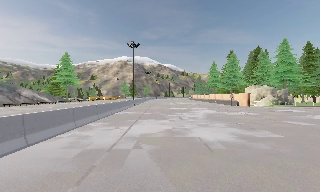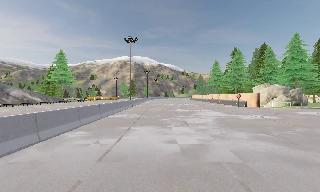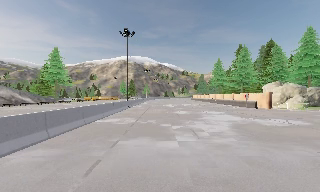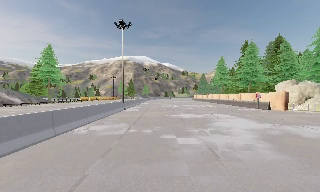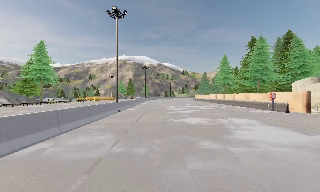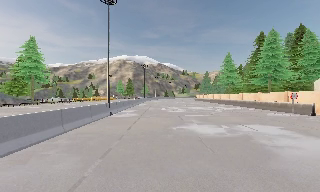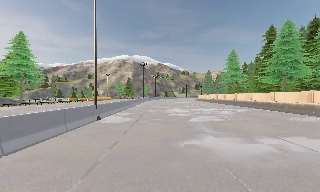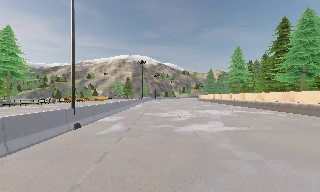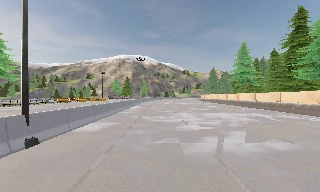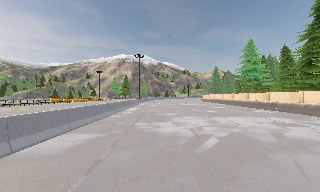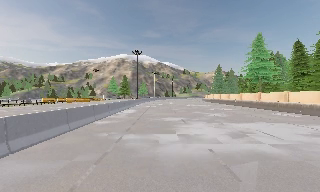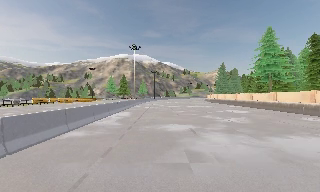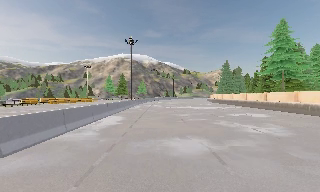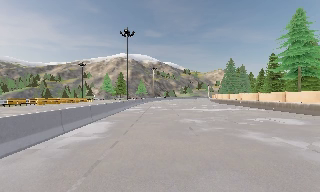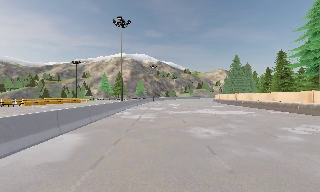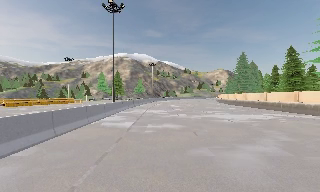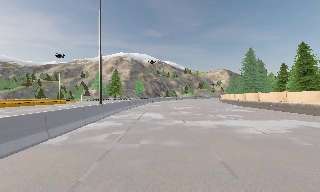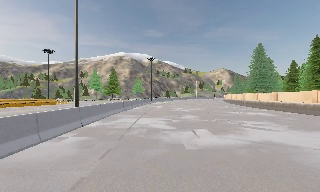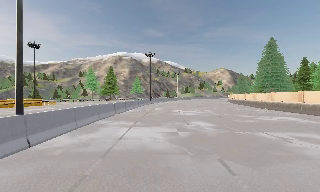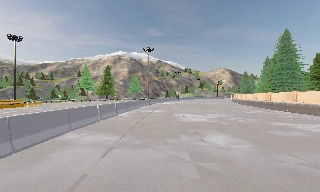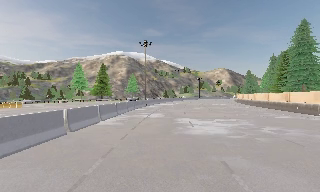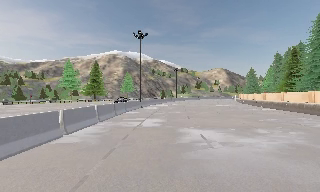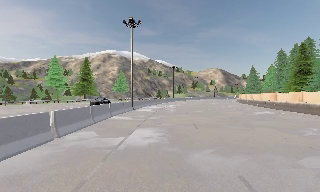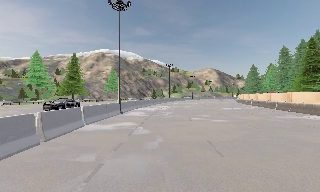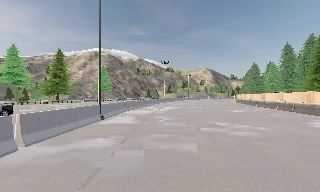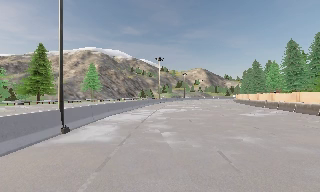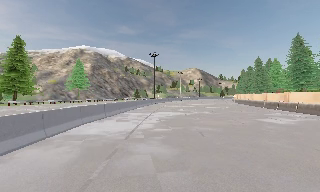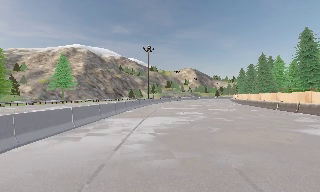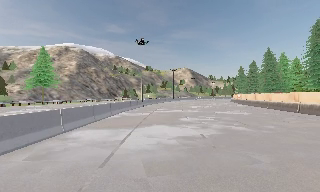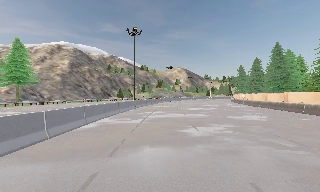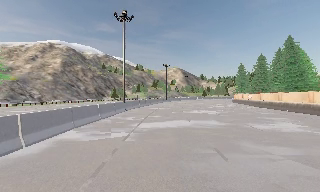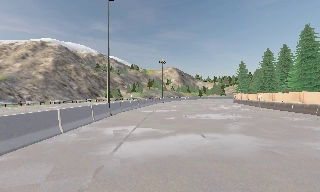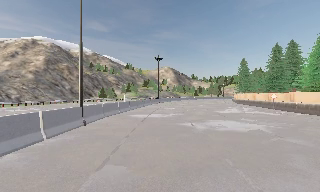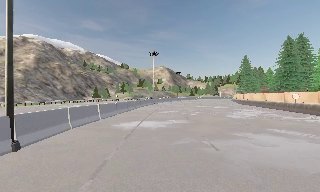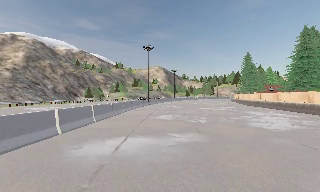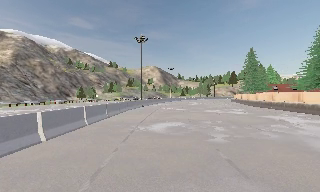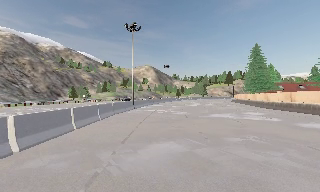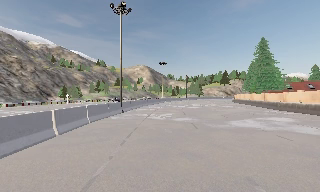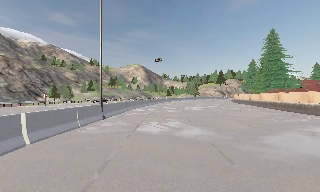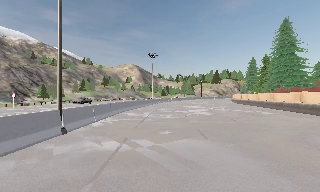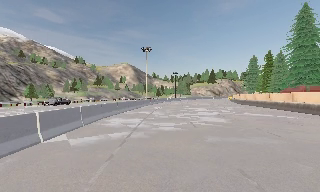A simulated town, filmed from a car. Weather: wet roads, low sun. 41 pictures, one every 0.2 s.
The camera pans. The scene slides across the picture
to the left.
The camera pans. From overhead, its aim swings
clockwise.
0.0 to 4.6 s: The camera travels forward, about 80 m, so what stands in front looms larger.
4.6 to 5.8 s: The camera swings to its right by about 10 degrees, and the scene slides to the left. It travels forward, about 25 m, so what stands in front looms larger.
5.8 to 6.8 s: The camera travels forward, about 25 m, so what stands in front looms larger.
6.8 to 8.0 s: The camera swings to its right by about 10 degrees, and the scene slides to the left. It travels forward, about 30 m, so what stands in front looms larger.
The film runs forward here.
